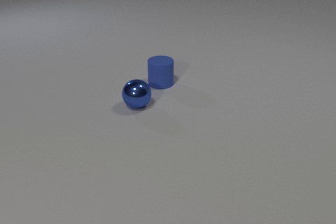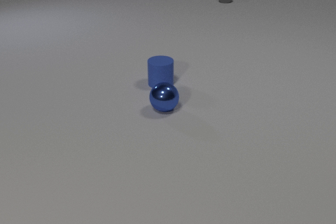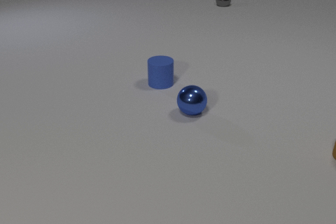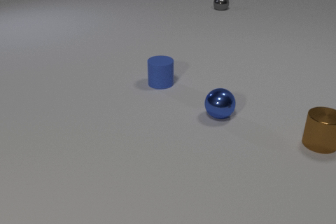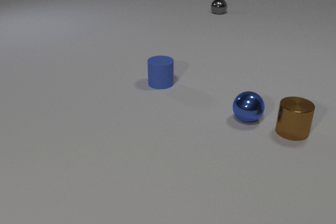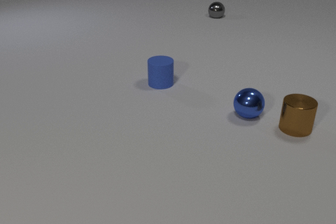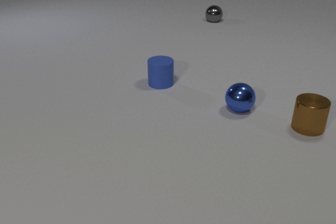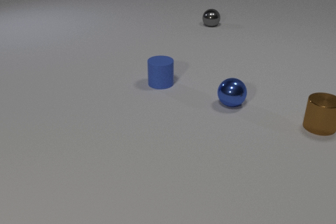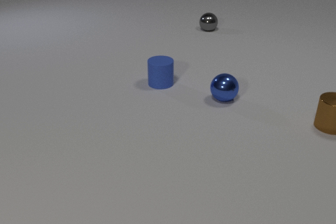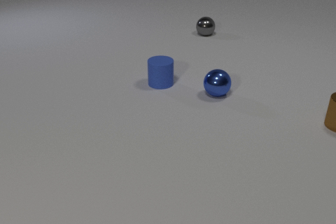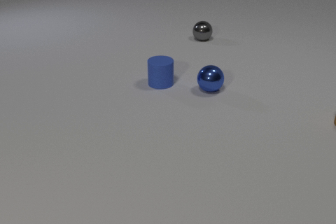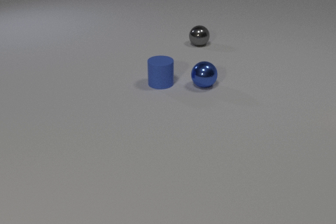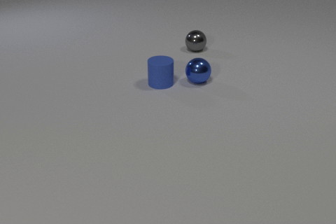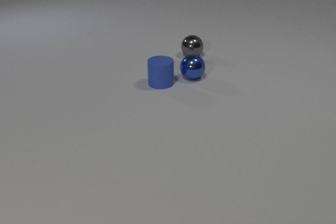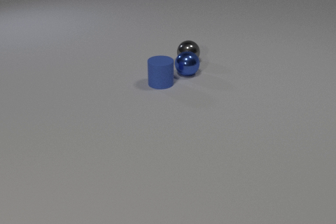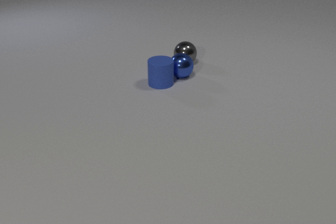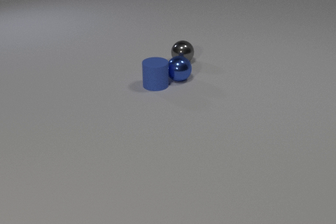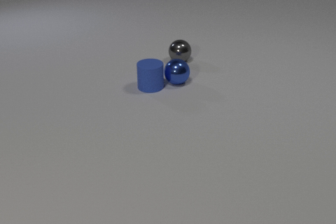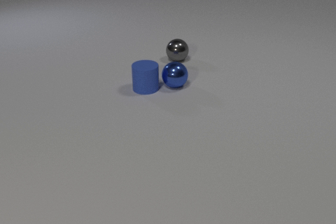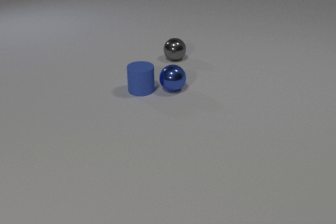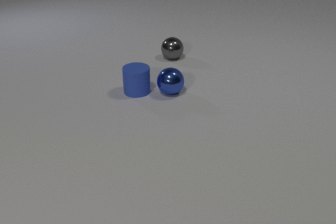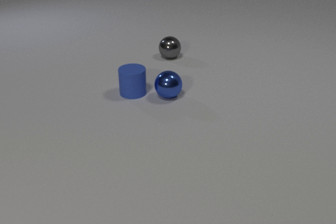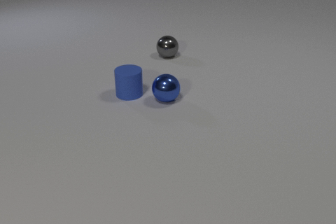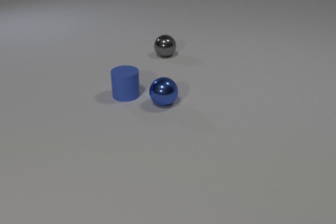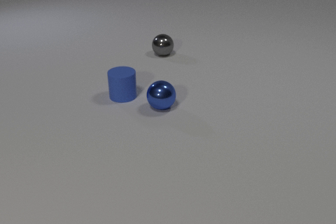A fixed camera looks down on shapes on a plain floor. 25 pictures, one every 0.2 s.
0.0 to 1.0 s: The brown metal cylinder comes in at the right edge, slides to the left and away from the camera. The blue metal sphere rolls to the right. The gray metal sphere rolls toward the camera. The brown metal cylinder and the blue metal sphere collide.
1.0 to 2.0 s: The brown metal cylinder slides to the right and away from the camera. The blue metal sphere rolls away from the camera and to the left. The gray metal sphere rolls toward the camera.
2.0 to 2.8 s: The brown metal cylinder leaves at the right edge. The blue metal sphere rolls away from the camera and to the left. The gray metal sphere rolls toward the camera.
2.8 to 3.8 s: The blue metal sphere rolls toward the camera. The gray metal sphere rolls to the left and away from the camera. The blue rubber cylinder slides to the left and toward the camera. The blue metal sphere and the gray metal sphere collide. The blue metal sphere and the blue rubber cylinder collide.
3.8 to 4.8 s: The blue metal sphere rolls toward the camera. The gray metal sphere rolls away from the camera and to the left. The blue rubber cylinder slides to the left and toward the camera.
What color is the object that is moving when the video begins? blue.
How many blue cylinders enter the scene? 0.
Are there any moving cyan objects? no.
